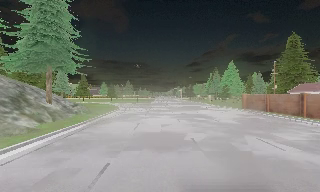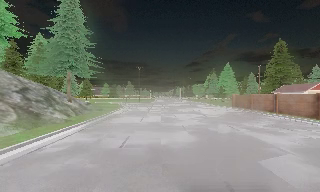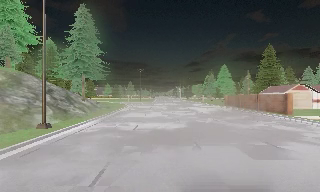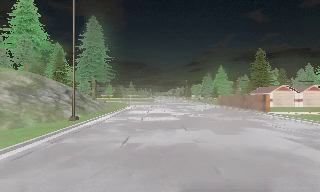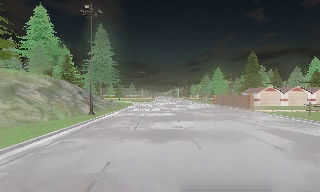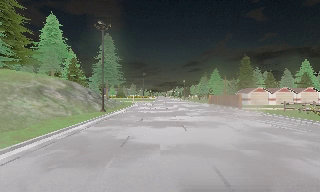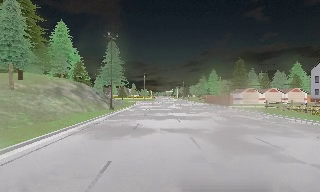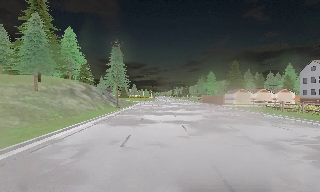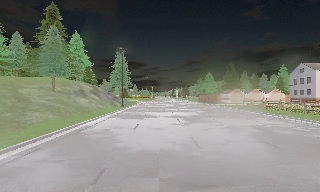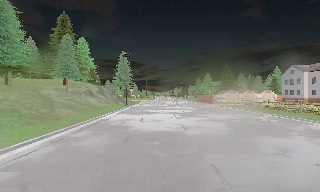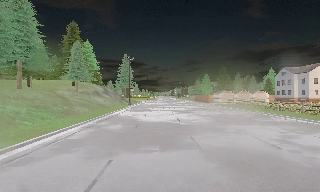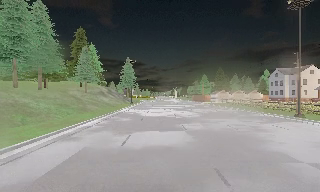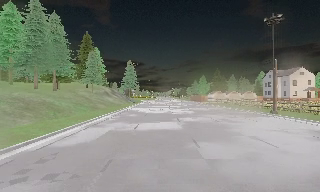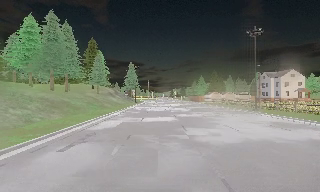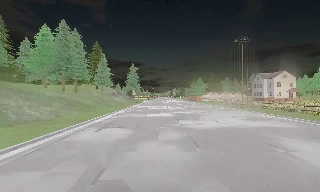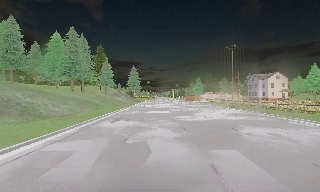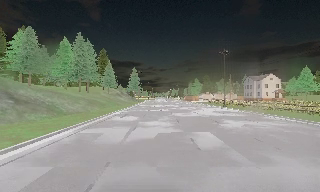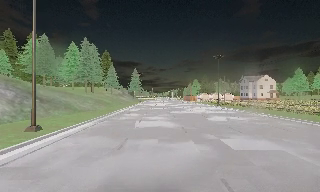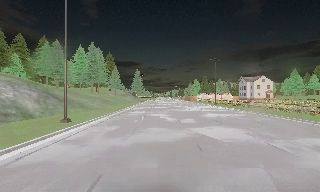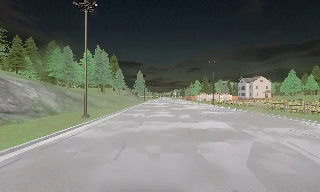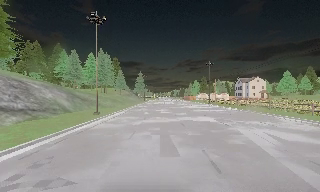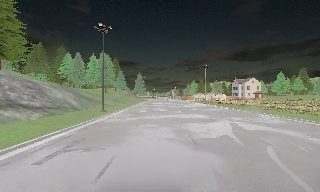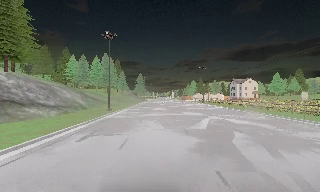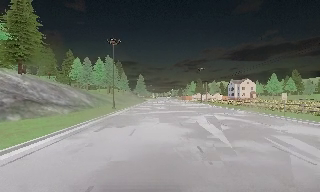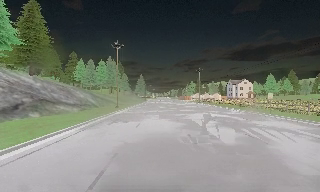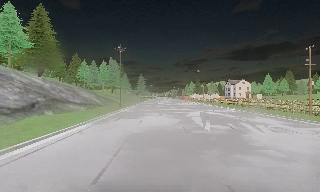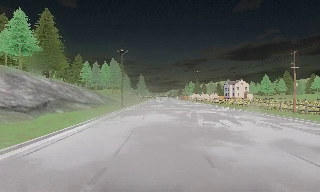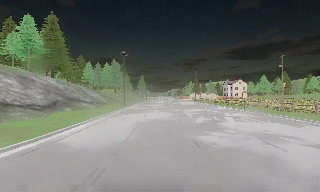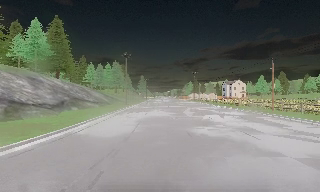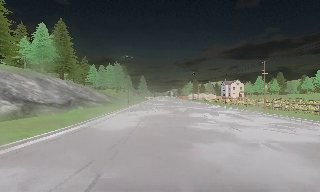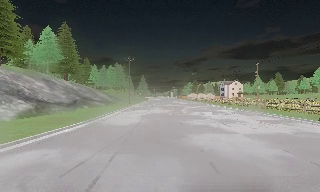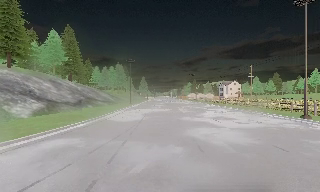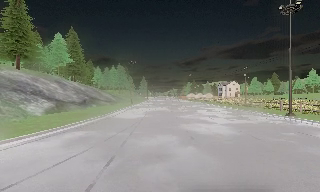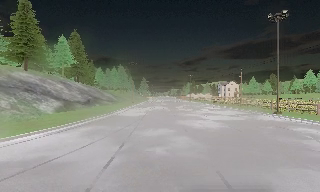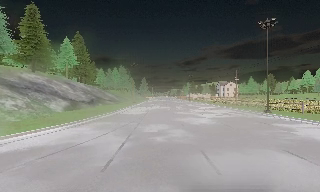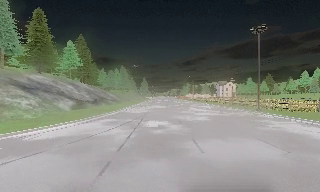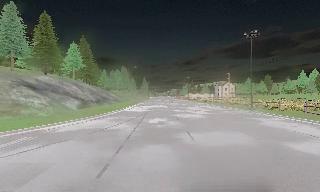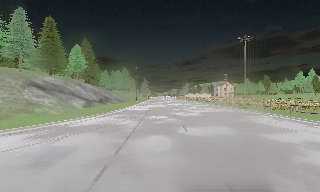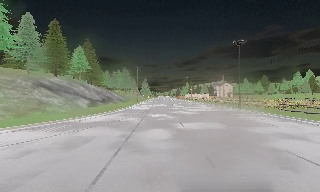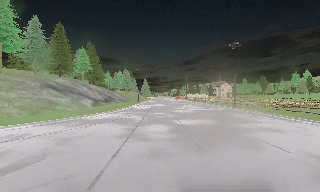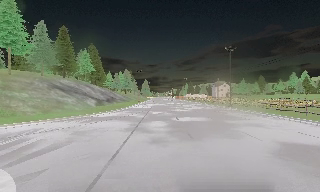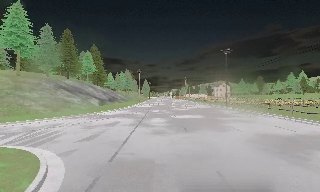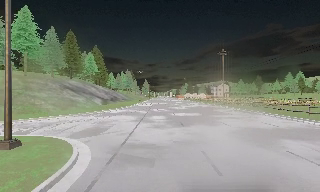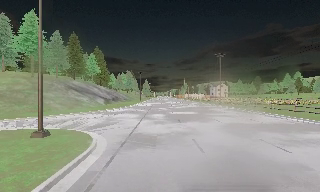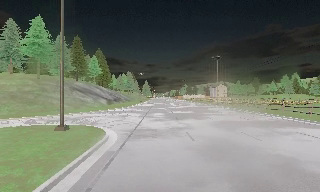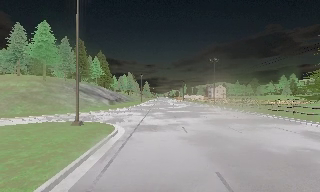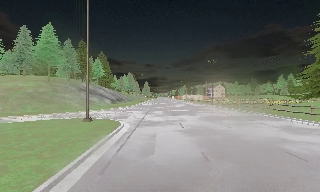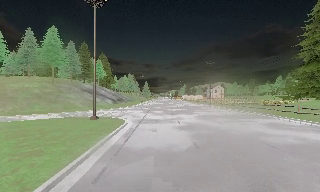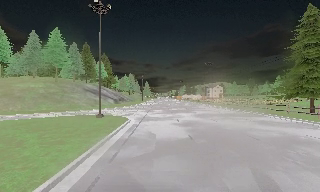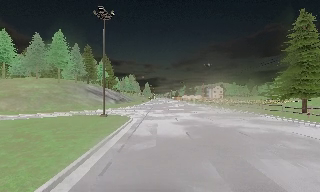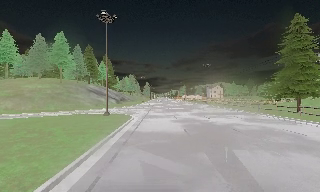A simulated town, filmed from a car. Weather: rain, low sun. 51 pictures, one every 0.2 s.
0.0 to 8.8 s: The camera travels backward, about 120 m, so what stands in front gets smaller. It loses speed.
8.8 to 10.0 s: The camera travels backward, about 9 m, so what stands in front gets smaller. It loses speed.
The film runs backward here.
